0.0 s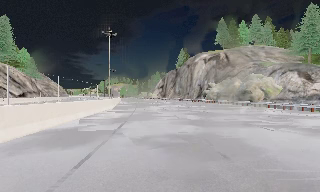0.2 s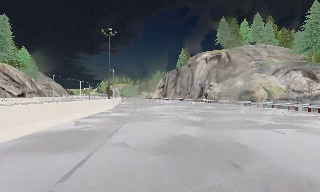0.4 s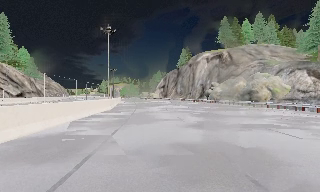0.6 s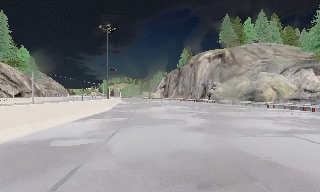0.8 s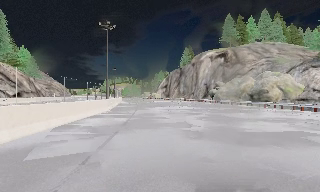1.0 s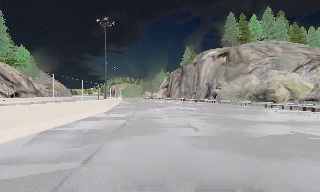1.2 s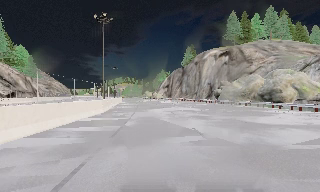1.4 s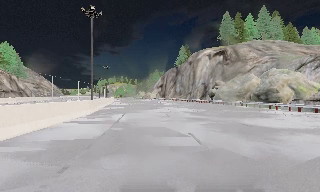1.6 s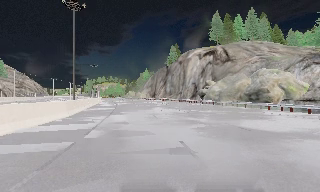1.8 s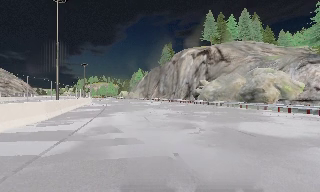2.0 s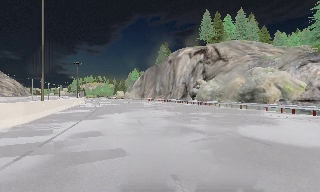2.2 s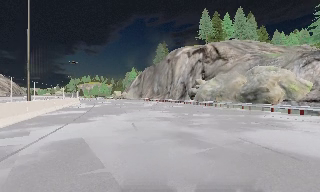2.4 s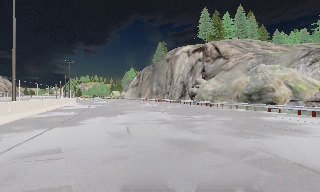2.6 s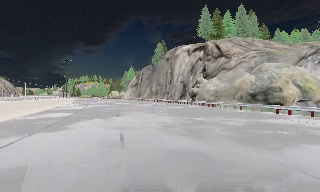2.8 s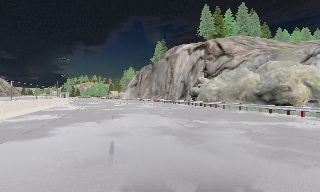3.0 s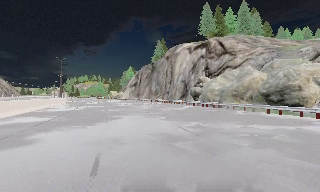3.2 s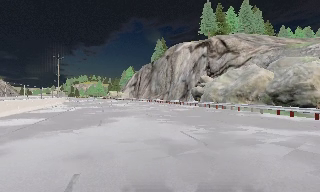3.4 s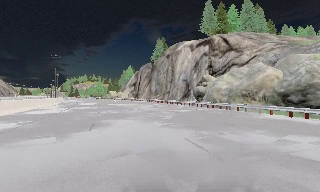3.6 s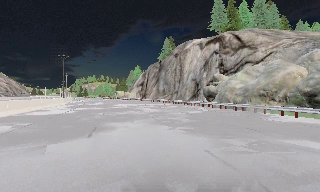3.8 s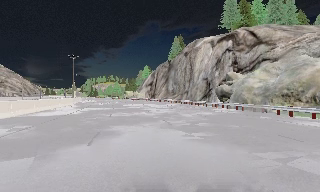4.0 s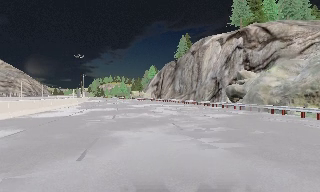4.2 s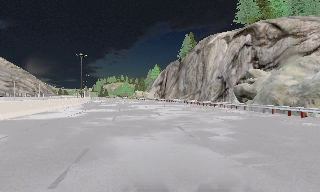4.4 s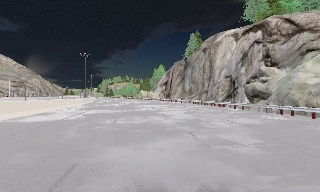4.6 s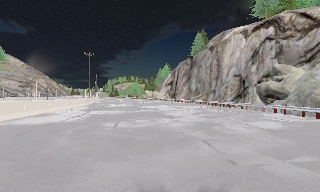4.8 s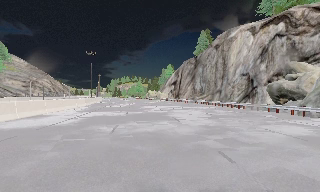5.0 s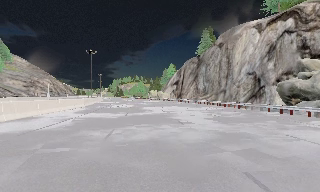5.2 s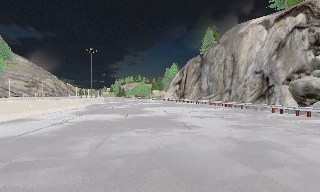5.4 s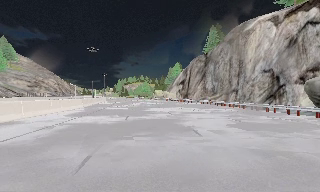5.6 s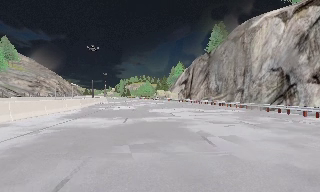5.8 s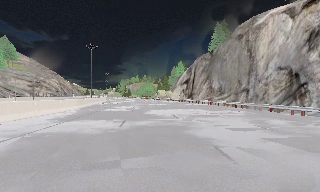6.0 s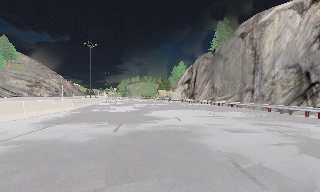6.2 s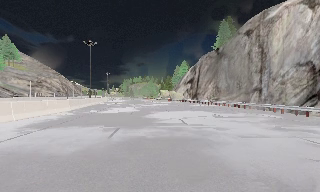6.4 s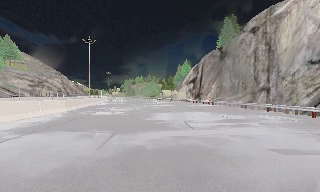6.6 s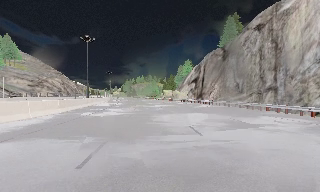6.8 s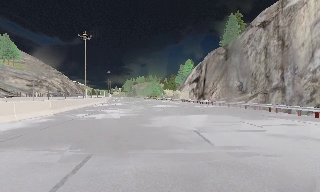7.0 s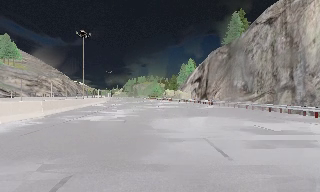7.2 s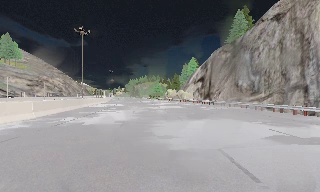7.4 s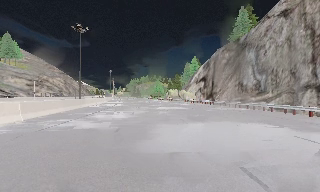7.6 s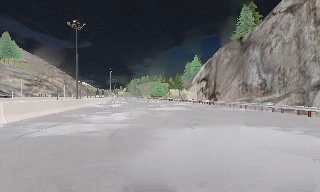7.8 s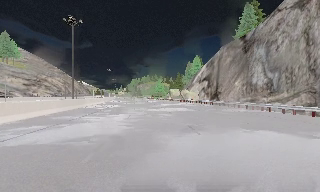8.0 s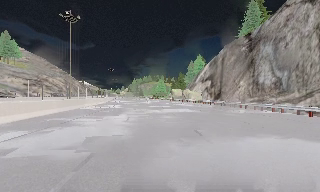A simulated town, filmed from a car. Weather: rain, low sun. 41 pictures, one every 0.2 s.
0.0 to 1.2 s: The camera travels forward, about 5 m, so what stands in front looms larger. It gains speed.
1.2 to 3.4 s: The camera pans to its right, which is clockwise from overhead, by about 10 degrees. It travels forward, about 13 m, so what stands in front looms larger.
3.4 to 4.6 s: The camera swings to its left by about 15 degrees, and the scene slides to the right. It travels forward, about 7 m, so what stands in front looms larger.
4.6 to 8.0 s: The camera travels forward, about 20 m, so what stands in front looms larger.
The film runs forward here.
